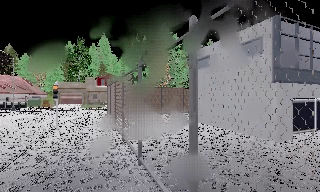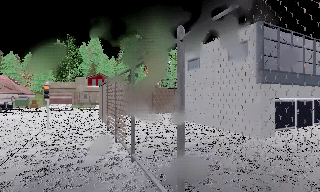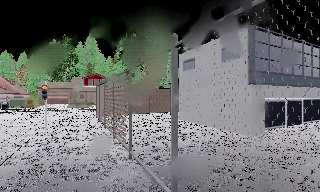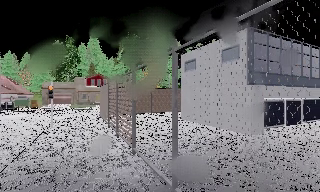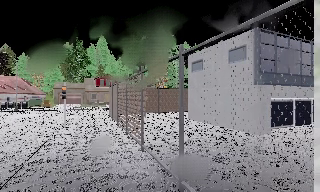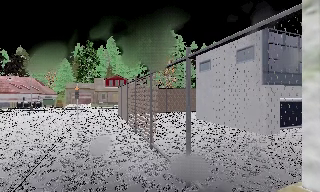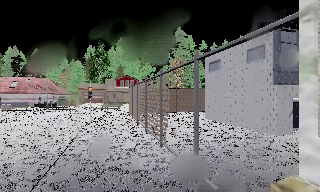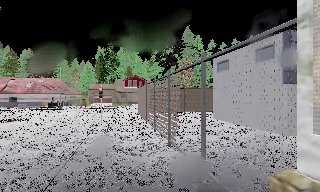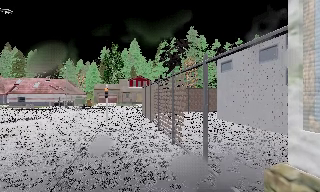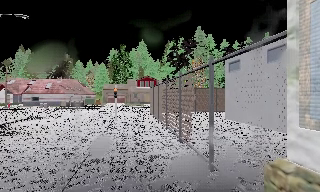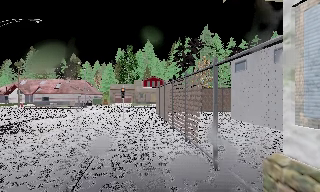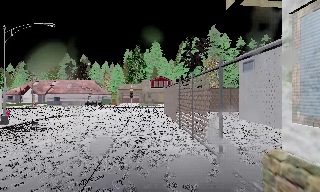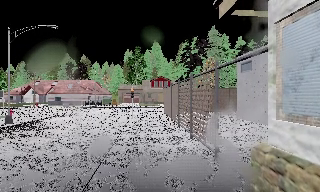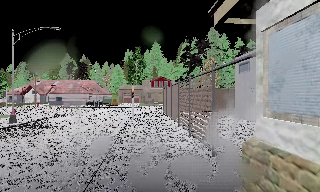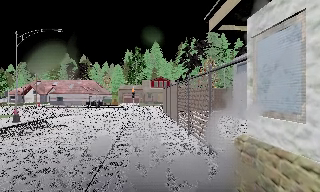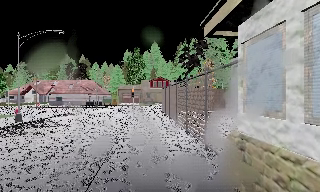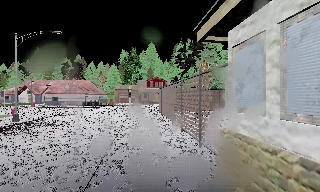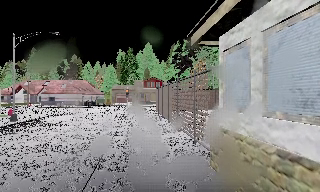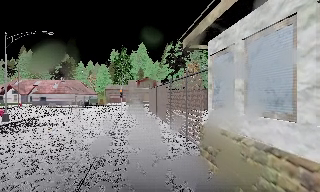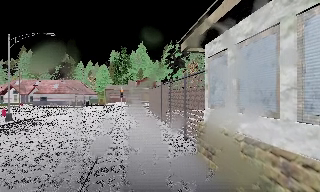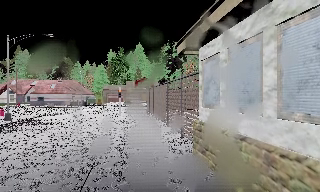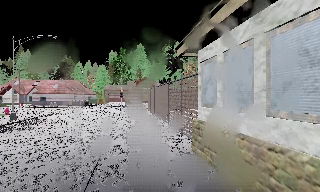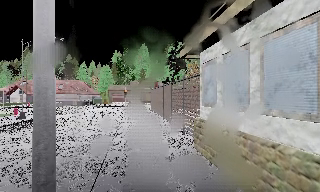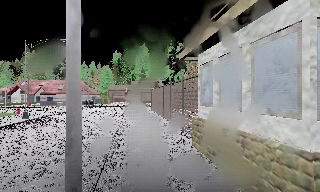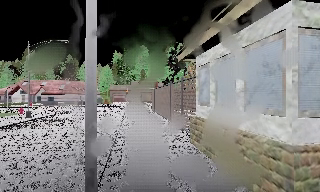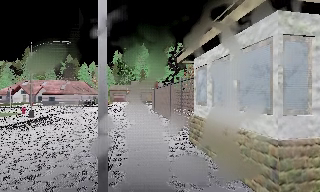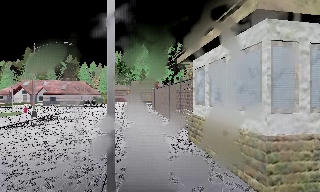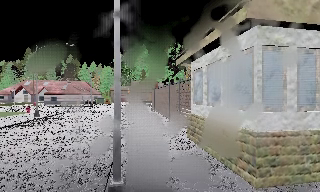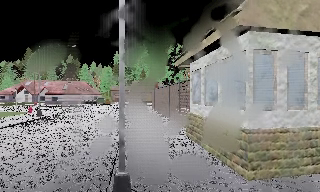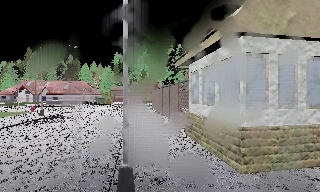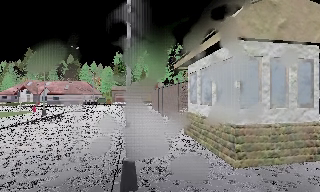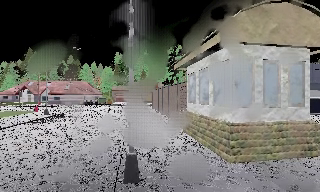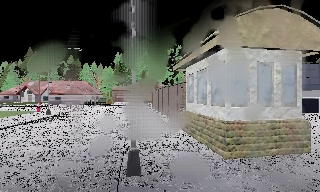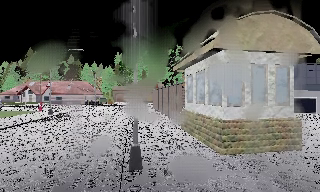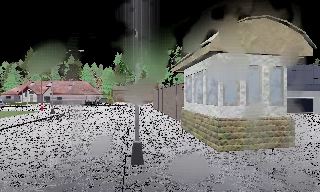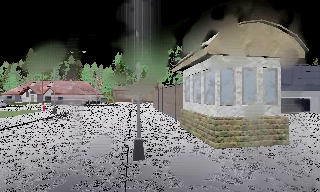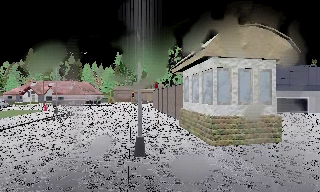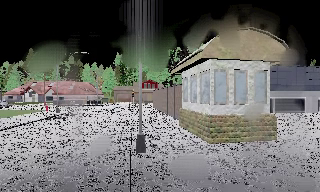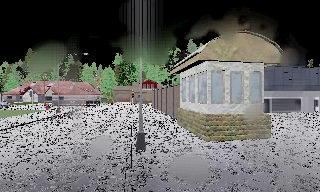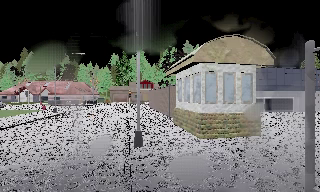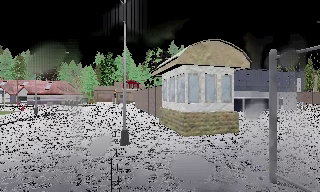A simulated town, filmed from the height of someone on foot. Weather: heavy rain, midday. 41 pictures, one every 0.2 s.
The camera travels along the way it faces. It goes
backward.
0.0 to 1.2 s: The camera travels backward, about 1.5 m, so what stands in front gets smaller.
1.2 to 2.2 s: The camera swings to its left by about 10 degrees, and the scene slides to the right. It travels backward, about 1 m, so what stands in front gets smaller.
2.2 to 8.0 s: The camera swings to its right by about 10 degrees, and the scene slides to the left. It travels backward, about 10 m, so what stands in front gets smaller.
The film runs backward here.
